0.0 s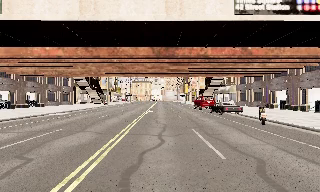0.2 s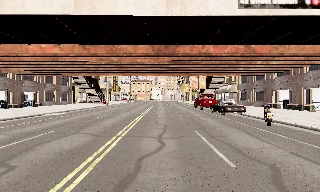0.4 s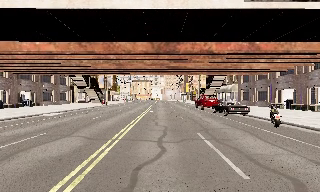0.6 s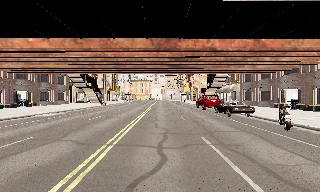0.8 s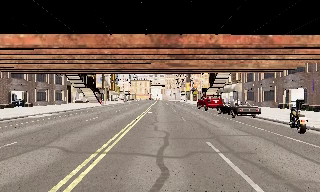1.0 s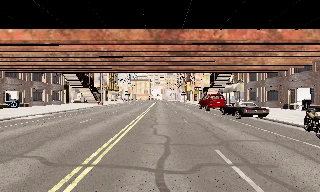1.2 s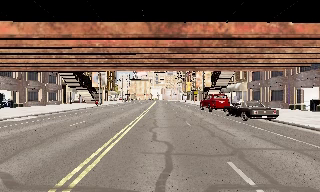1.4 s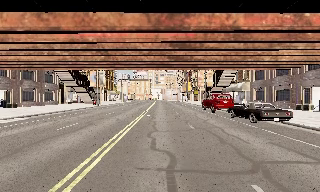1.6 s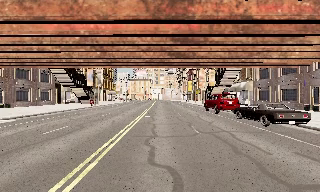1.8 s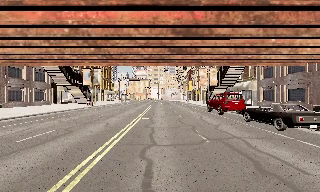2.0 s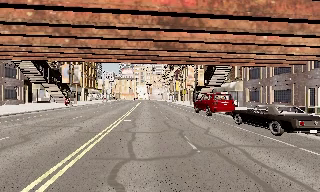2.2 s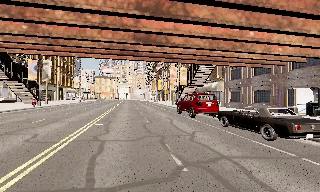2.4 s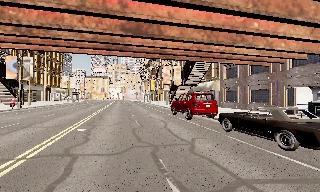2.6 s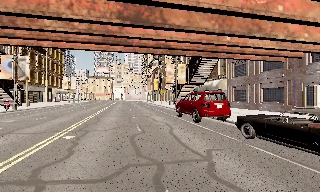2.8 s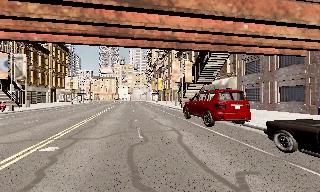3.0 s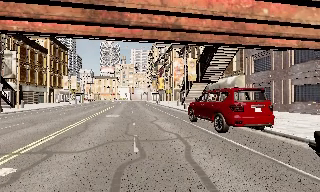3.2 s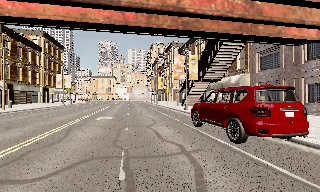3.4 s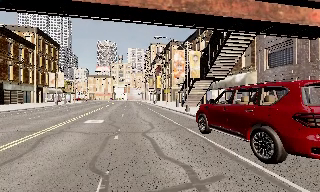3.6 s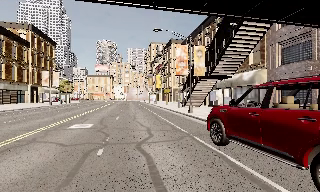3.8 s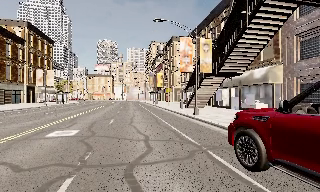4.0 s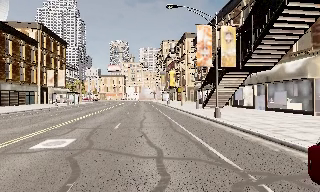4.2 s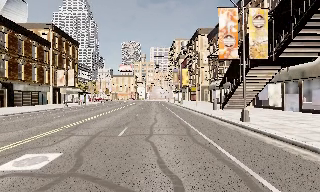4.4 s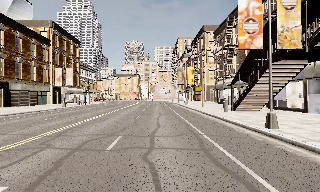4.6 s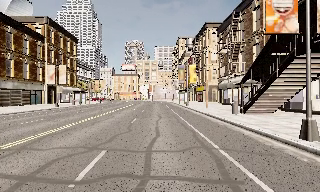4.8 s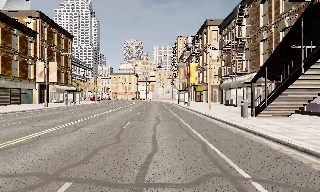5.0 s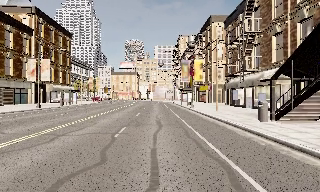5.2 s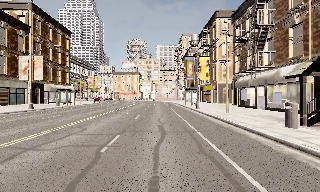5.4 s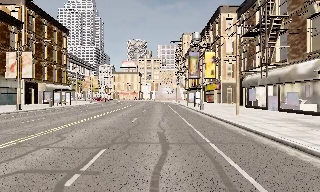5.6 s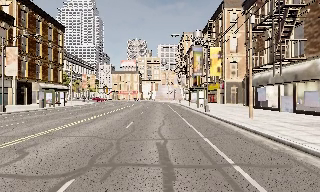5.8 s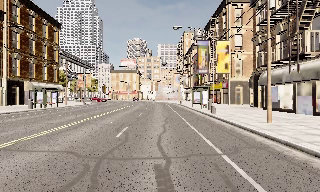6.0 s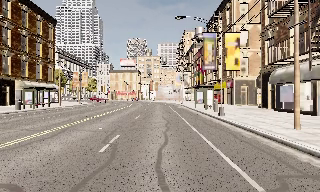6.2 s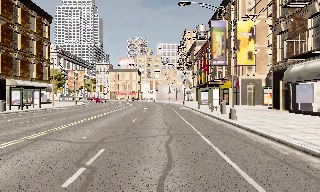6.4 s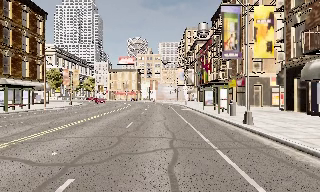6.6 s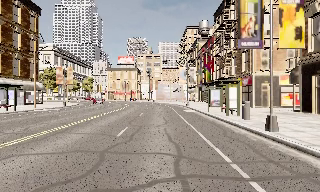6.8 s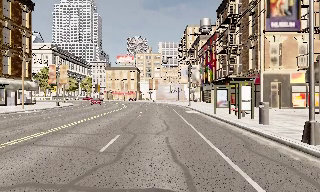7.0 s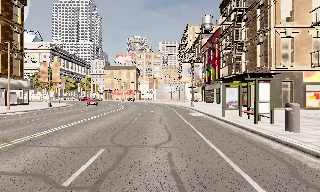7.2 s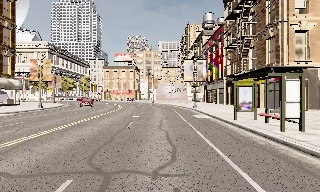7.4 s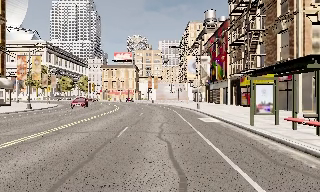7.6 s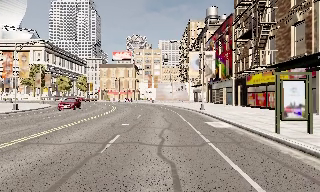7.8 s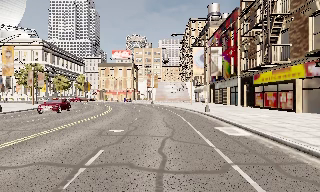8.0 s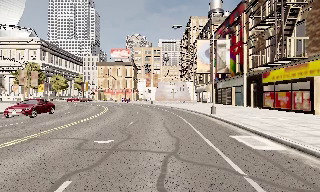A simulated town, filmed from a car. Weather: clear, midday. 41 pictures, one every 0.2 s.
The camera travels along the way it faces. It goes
forward.
0.0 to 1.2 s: The camera travels forward, about 4.5 m, so what stands in front looms larger. It gains speed.
1.2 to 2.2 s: The scene slides to the left, as the camera pans about 10 degrees to its right. It travels forward, about 6 m, so what stands in front looms larger.
2.2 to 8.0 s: The camera pans to its left, which is counterclockwise from overhead, by about 10 degrees. It travels forward, about 50 m, so what stands in front looms larger.
The film runs forward here.
